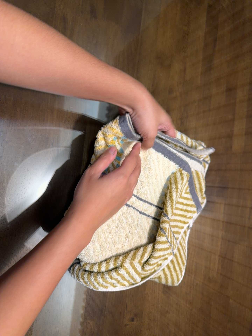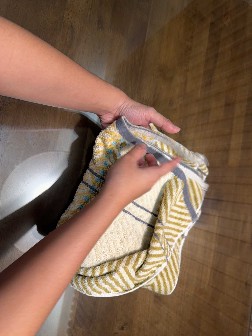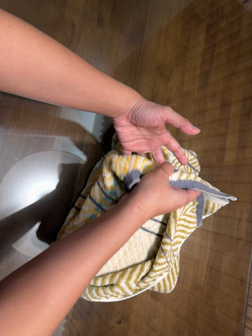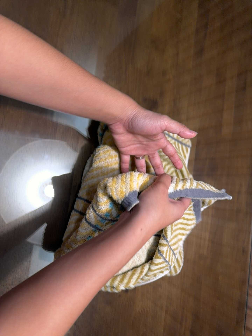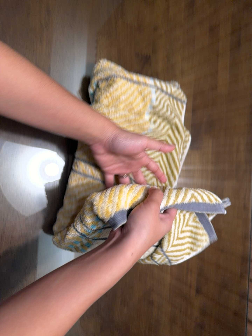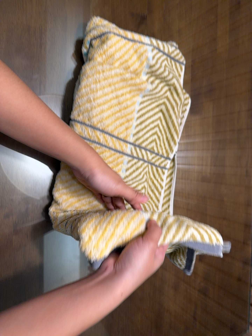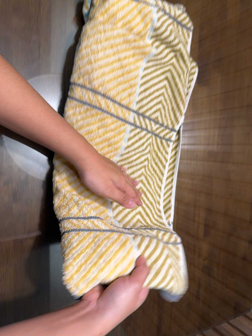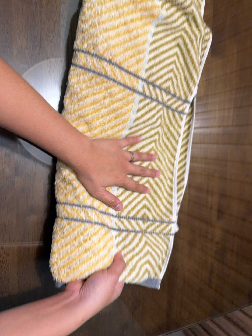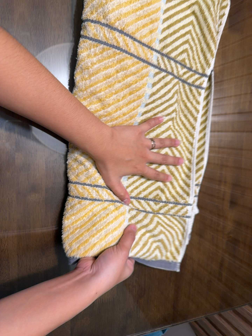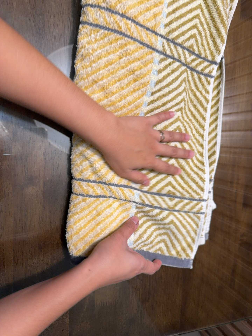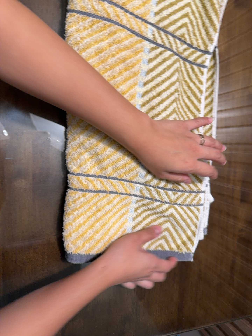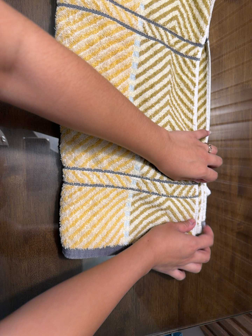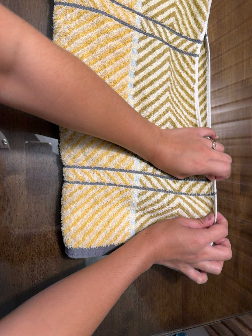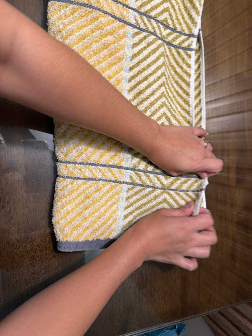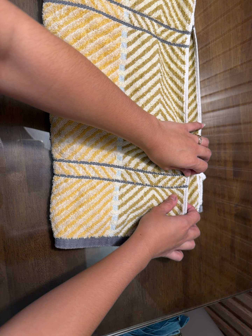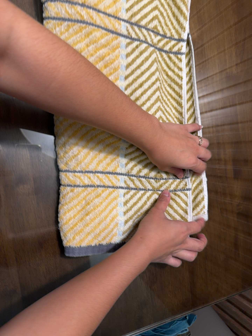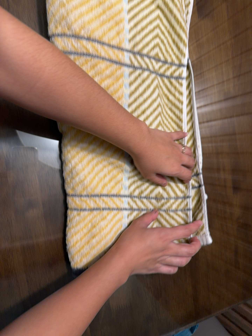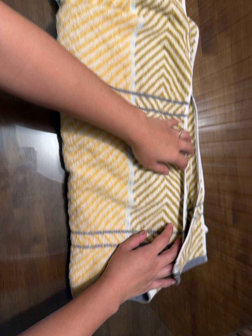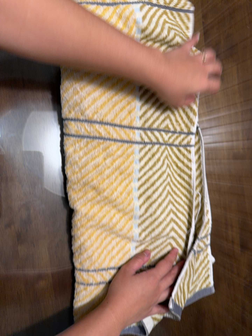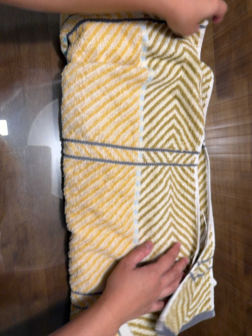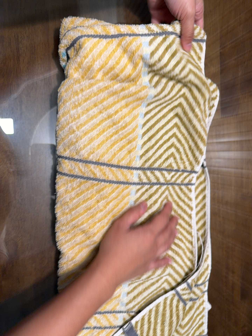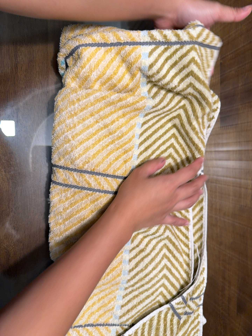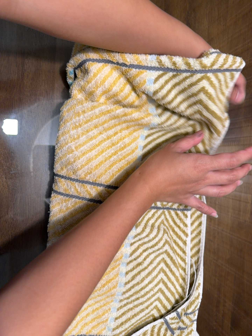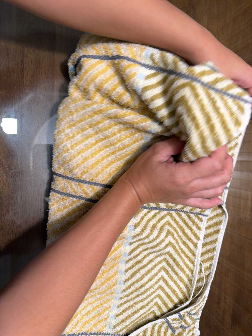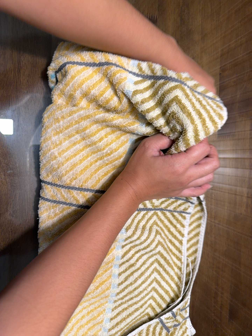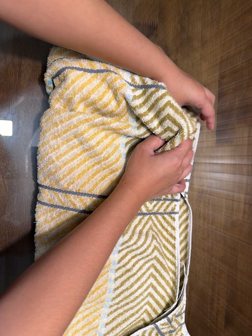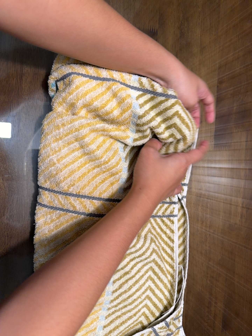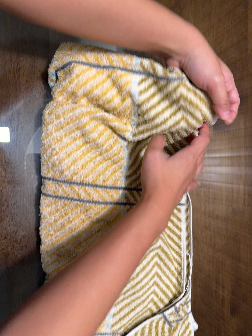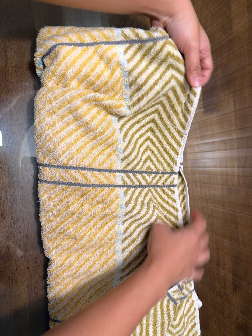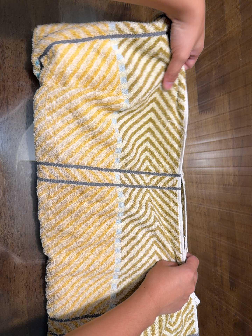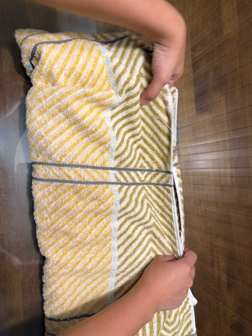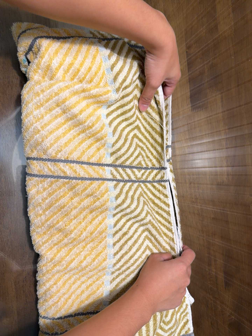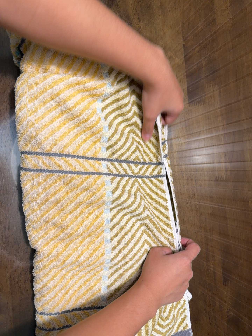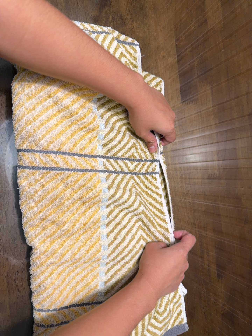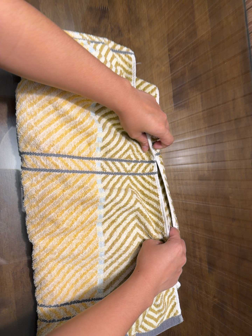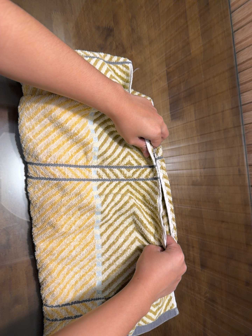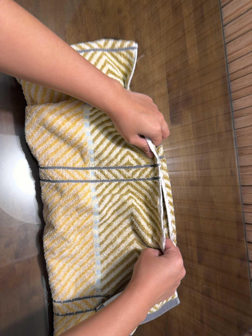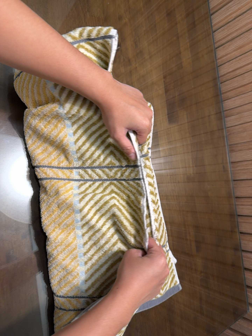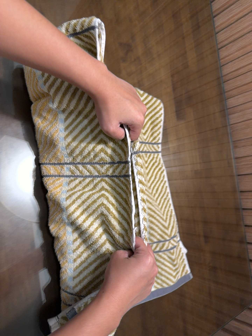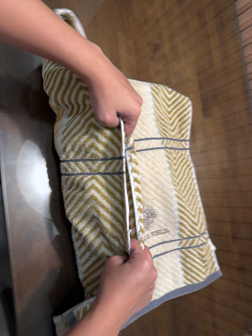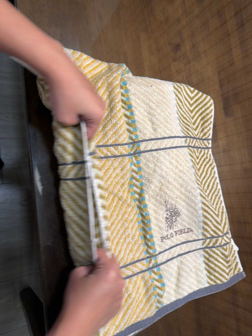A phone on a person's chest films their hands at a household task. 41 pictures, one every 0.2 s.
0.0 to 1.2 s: The camera travels toward the bottom of its view, about 18 cm, so close, fixed things drift upward. Its aim tips toward the bottom of its view by about 10 degrees, and the scene shifts upward.
1.2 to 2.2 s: The camera travels toward the bottom of its view, forward and to its right, about 14 cm, so close, fixed things drift upward.
2.2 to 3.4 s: The camera travels toward the top of its view, about 10 cm, so close, fixed things drift downward.
3.4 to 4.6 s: The camera travels toward the top of its view, about 14 cm, so close, fixed things drift downward. It rolls about its line of sight by about 10 degrees, and the scene rotates clockwise.
4.6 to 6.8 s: The camera travels toward the bottom of its view, about 9 cm. It rolls about its line of sight by about 10 degrees, and the scene rotates counterclockwise.
6.8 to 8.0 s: The camera travels to its left and backward, about 26 cm, so close, fixed things drift to the right.
The film runs backward here.
